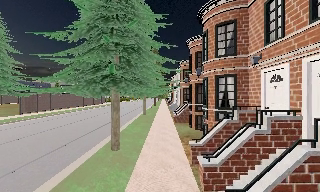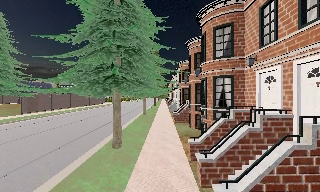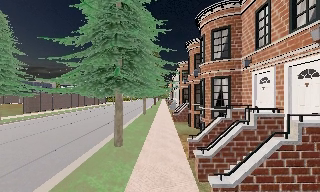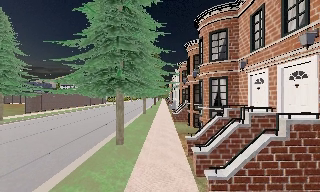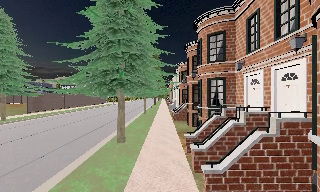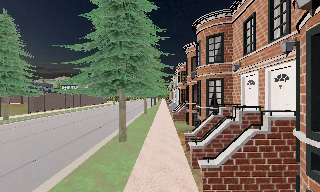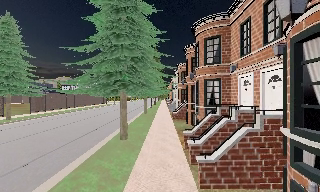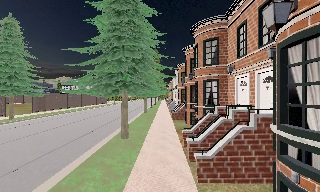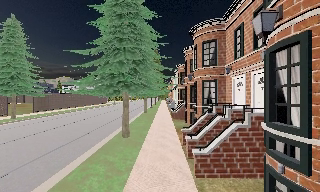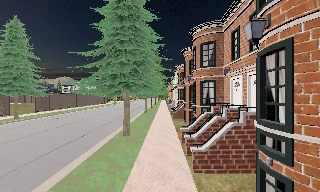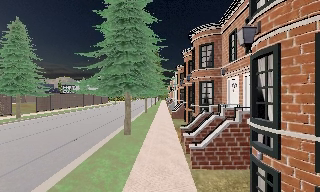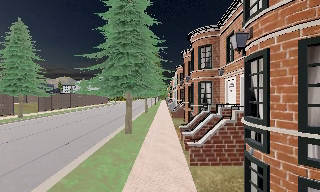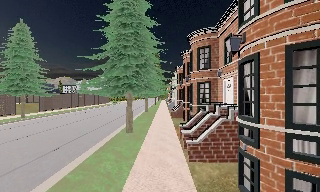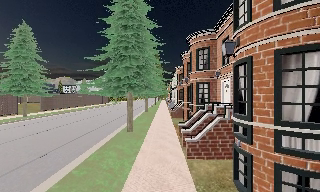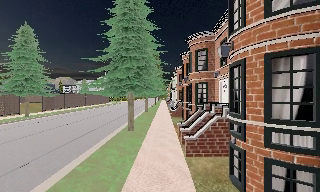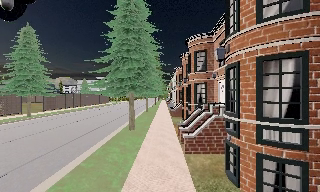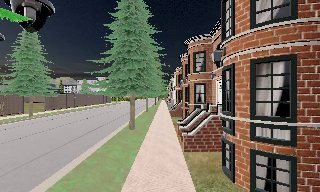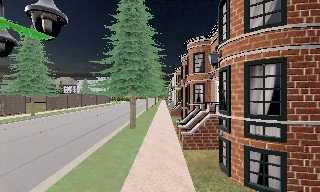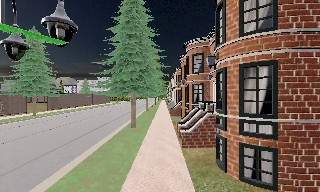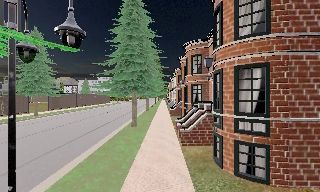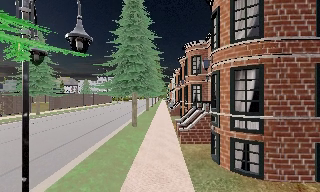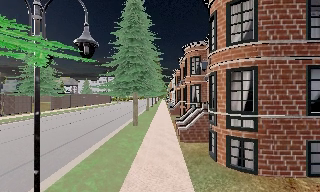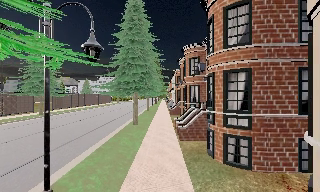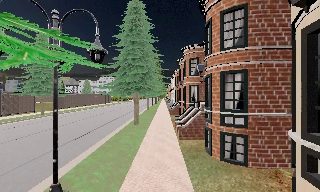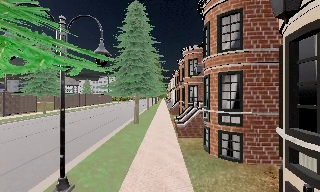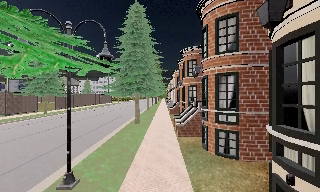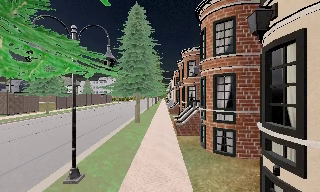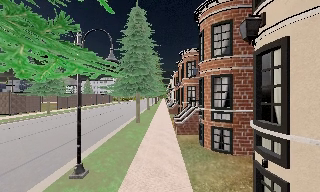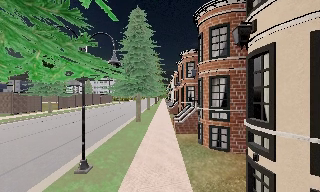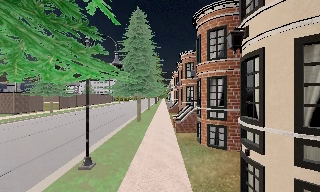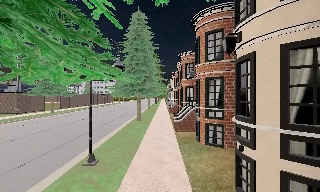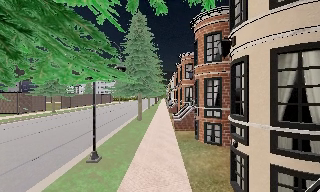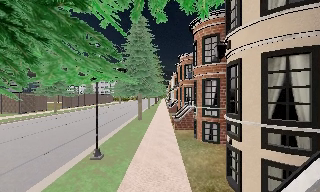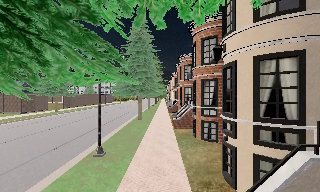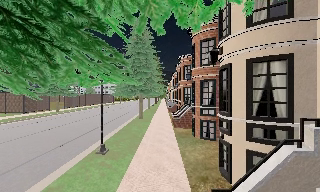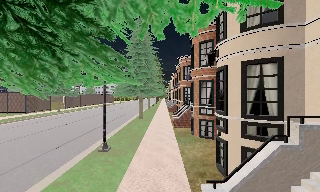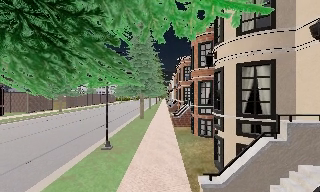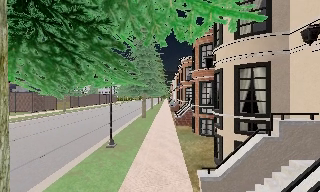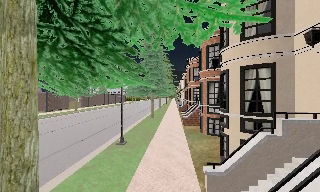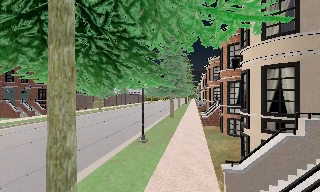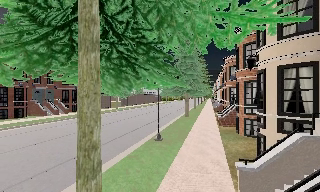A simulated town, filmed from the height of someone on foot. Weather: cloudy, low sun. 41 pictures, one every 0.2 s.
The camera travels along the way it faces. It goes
backward.
0.0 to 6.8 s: The camera travels backward, about 10 m, so what stands in front gets smaller.
6.8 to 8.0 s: The camera swings to its left by about 15 degrees, and the scene slides to the right. It travels backward, about 1.5 m, so what stands in front gets smaller.
The film runs backward here.
